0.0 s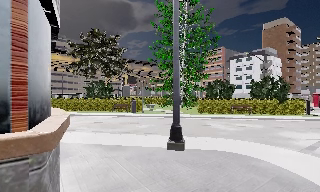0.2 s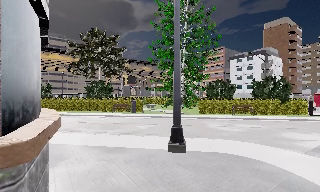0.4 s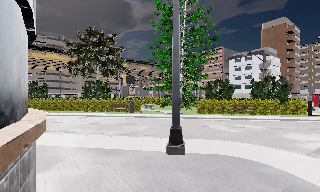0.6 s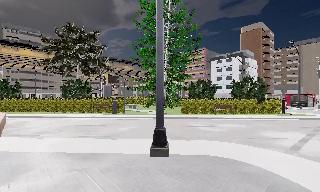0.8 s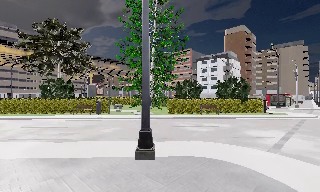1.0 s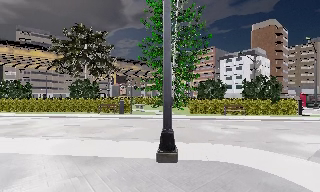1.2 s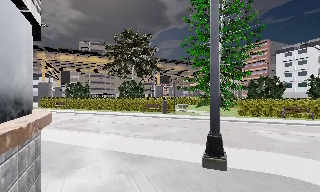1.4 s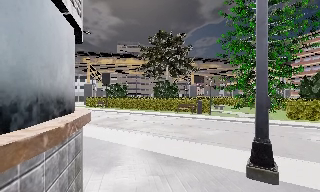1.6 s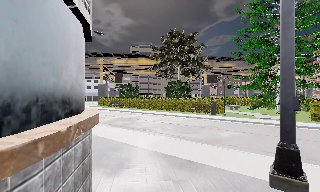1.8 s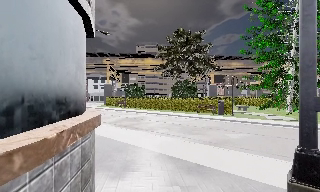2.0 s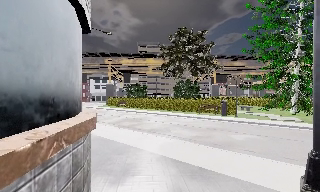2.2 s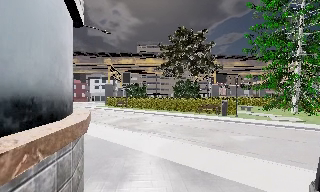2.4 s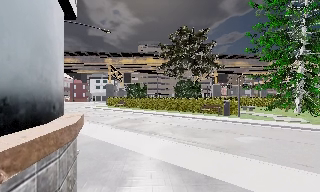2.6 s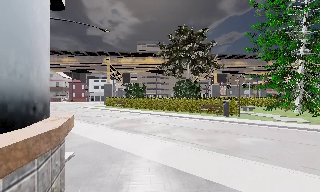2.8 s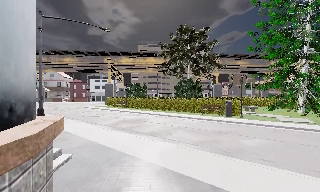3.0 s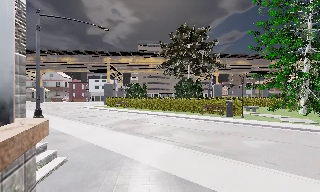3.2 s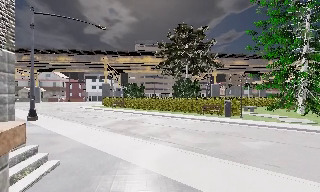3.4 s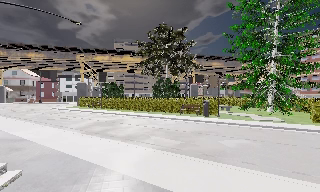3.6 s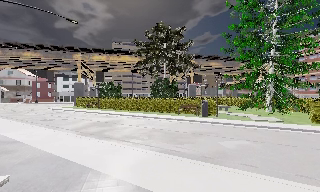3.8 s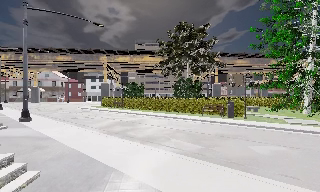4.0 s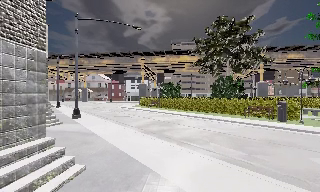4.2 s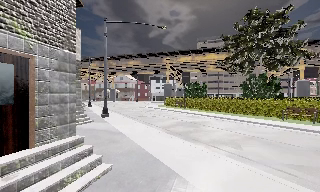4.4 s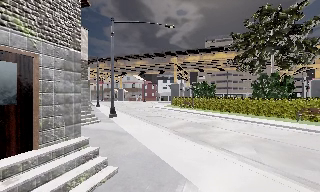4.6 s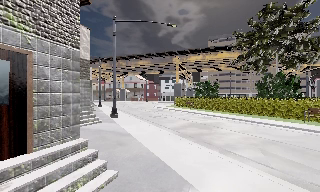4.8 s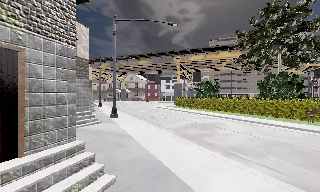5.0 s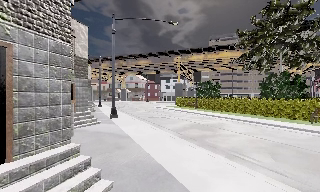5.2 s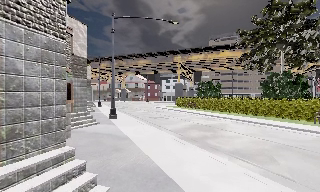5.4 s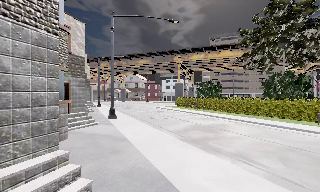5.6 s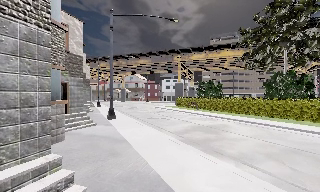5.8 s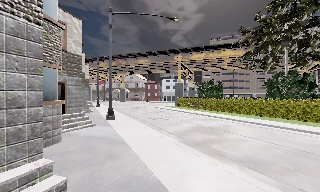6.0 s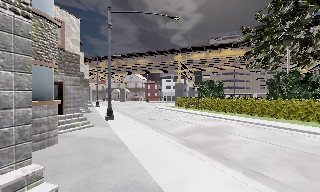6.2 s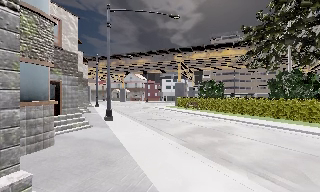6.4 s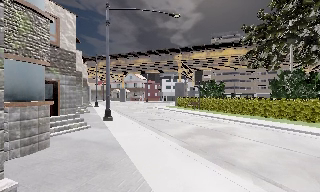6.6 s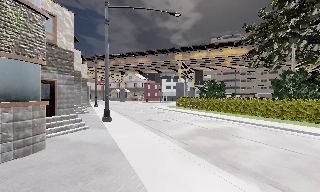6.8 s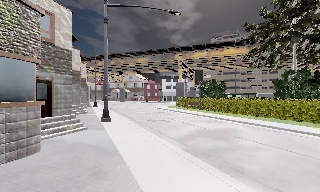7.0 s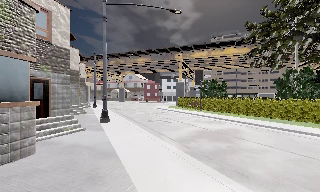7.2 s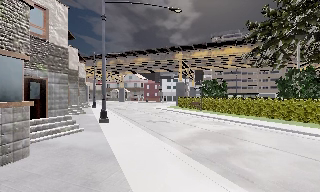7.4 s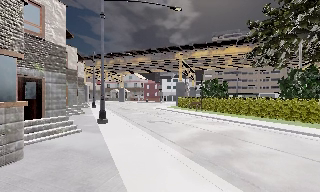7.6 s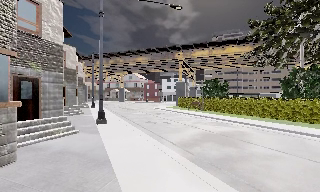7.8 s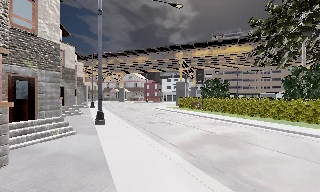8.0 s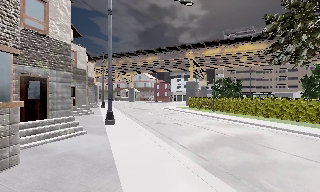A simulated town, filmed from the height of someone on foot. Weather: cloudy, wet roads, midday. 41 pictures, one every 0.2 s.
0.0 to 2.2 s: The camera pans to its left, which is counterclockwise from overhead, by about 30 degrees. It travels forward, about 3 m.
2.2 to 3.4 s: The camera travels forward, about 1.5 m, so what stands in front looms larger.
3.4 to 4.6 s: The camera pans to its left, which is counterclockwise from overhead, by about 30 degrees. It travels forward, about 1.5 m.
4.6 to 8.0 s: The camera travels forward, about 4.5 m, so what stands in front looms larger.
The film runs forward here.
